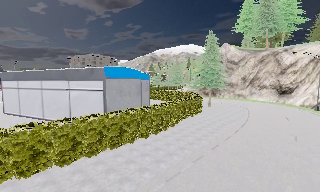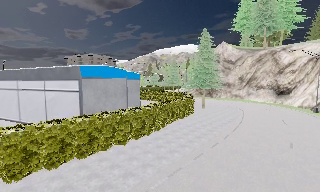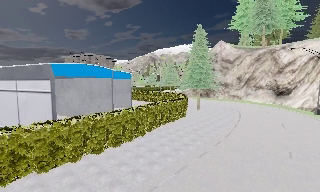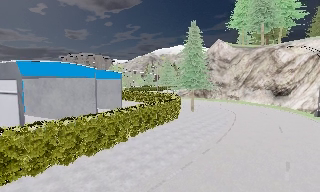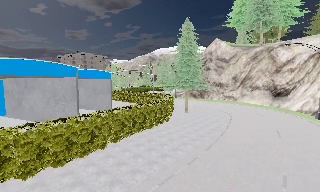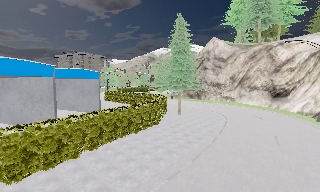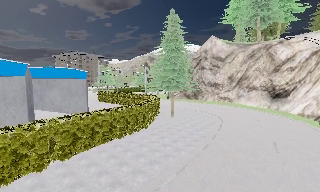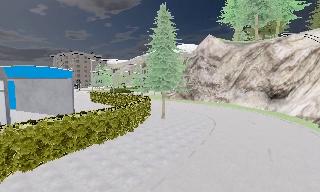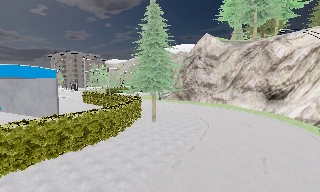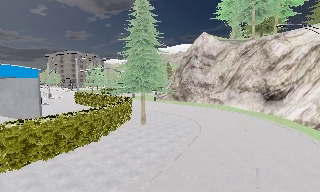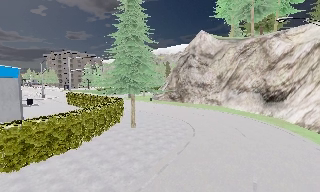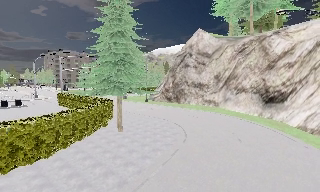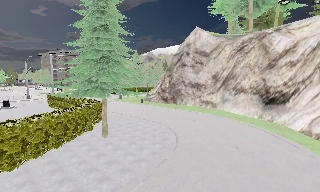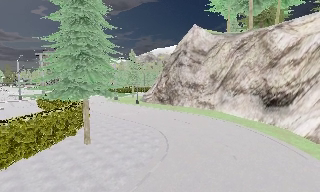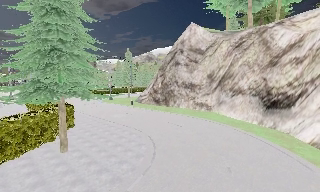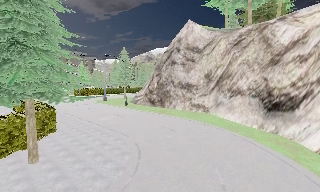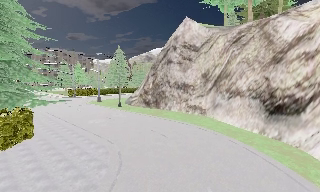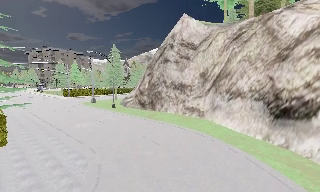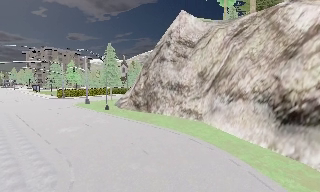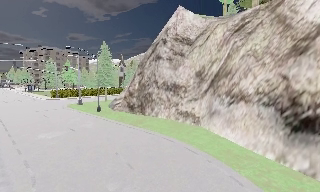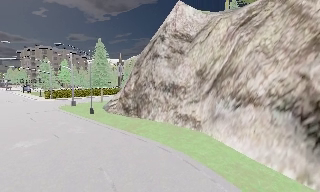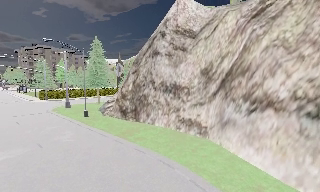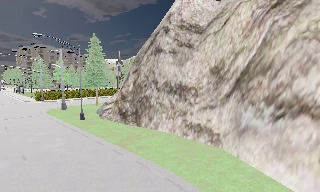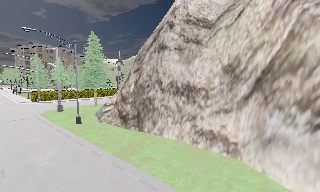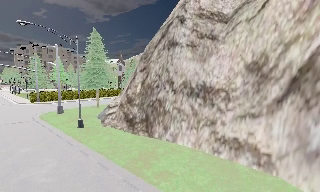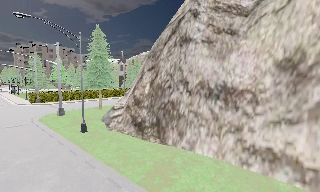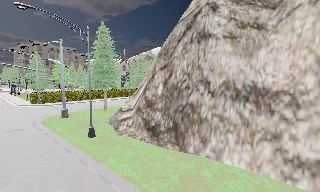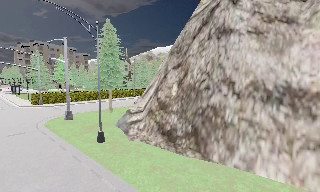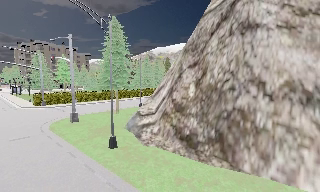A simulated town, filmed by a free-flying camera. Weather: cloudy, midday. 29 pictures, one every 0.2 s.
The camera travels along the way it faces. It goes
forward.
0.0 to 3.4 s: The camera travels forward and to its right, about 25 m, so what stands in front looms larger.
3.4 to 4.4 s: The camera travels forward, about 7 m, so what stands in front looms larger.
4.4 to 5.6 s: The camera travels forward and to its left, about 9 m, so what stands in front looms larger.
The film runs backward here.
